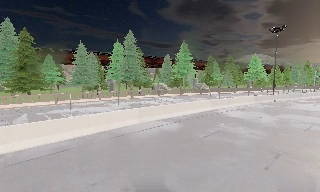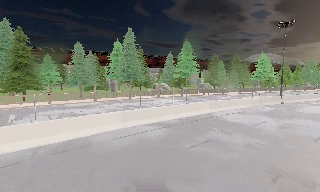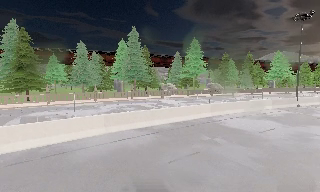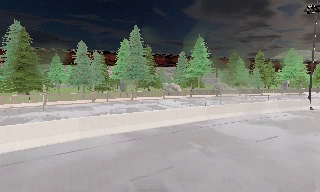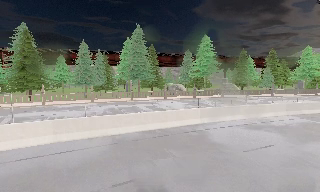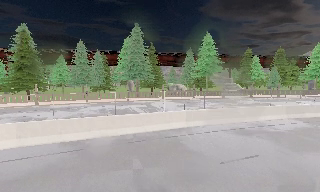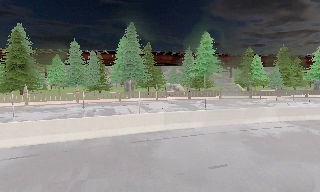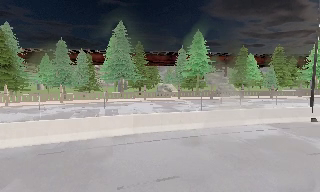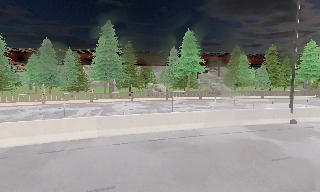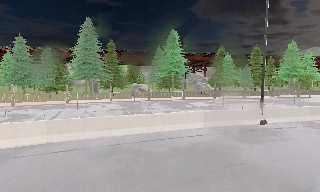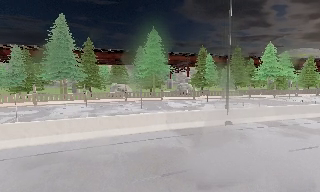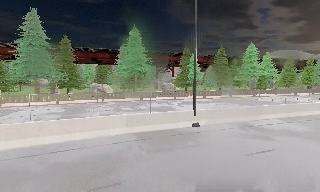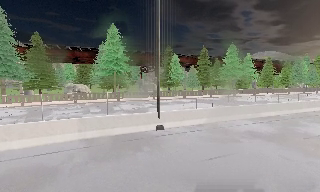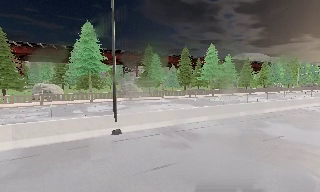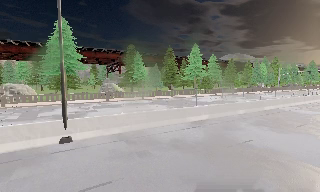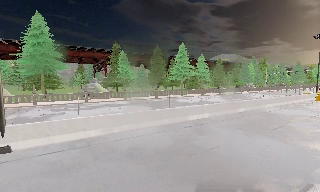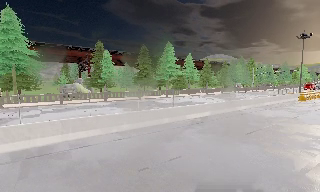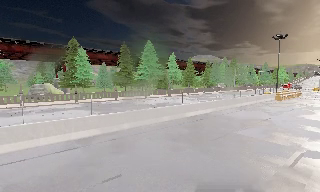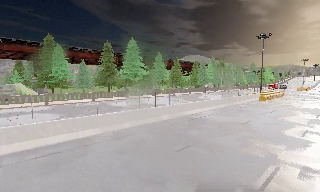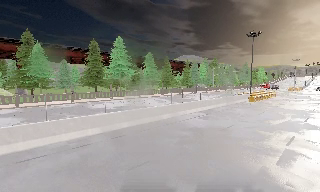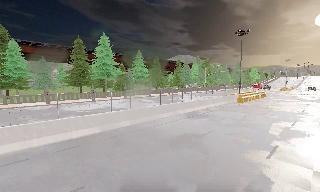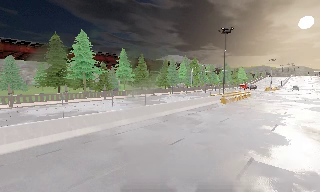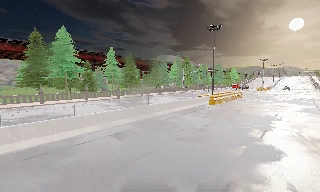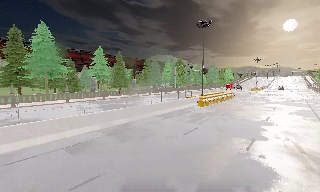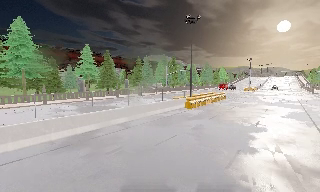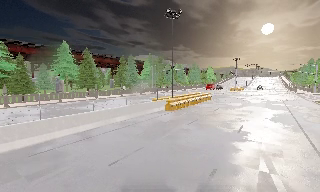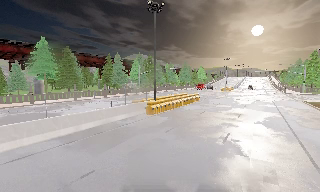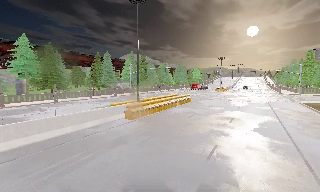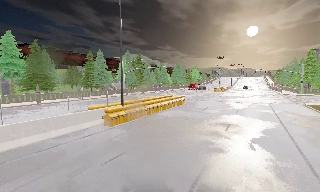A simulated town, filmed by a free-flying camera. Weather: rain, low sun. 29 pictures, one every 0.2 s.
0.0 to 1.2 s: The camera pans to its left, which is counterclockwise from overhead, by about 20 degrees. It travels to its right and forward, about 12 m, so close, fixed things drift to the left.
1.2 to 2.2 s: The camera travels to its right, about 10 m, so close, fixed things drift to the left.
2.2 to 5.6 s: The camera swings to its right by about 40 degrees, and the scene slides to the left. It travels to its right and forward, about 35 m, so close, fixed things drift to the left.
The film runs forward here.
